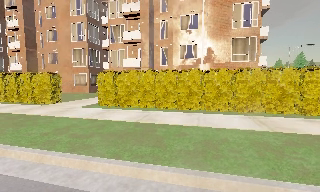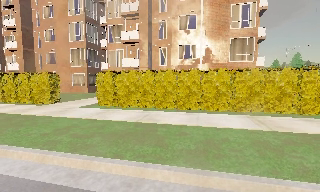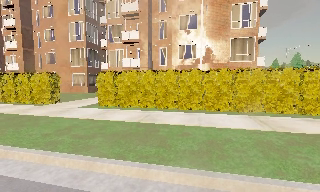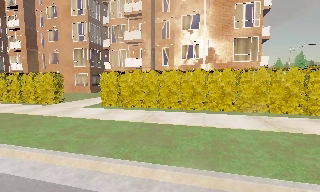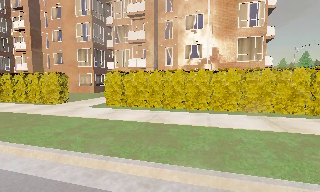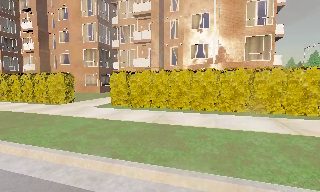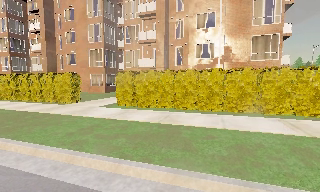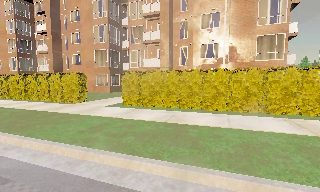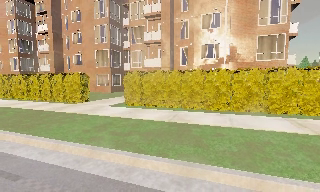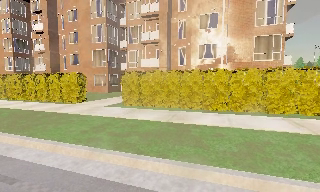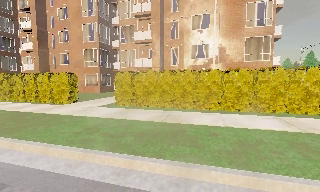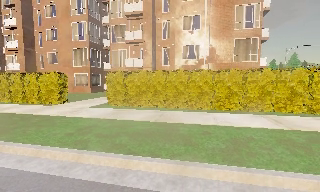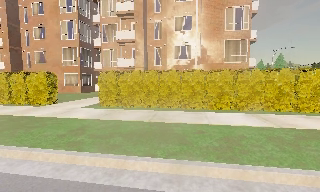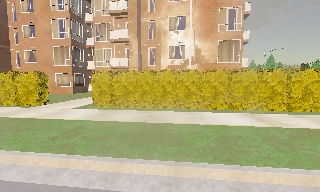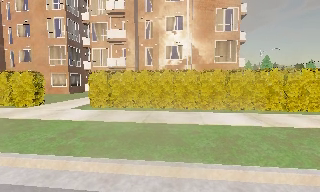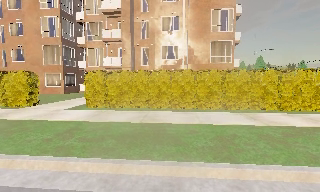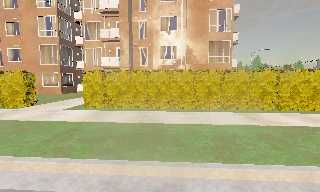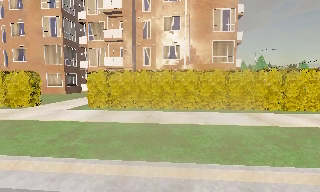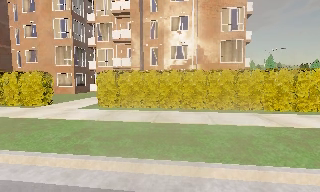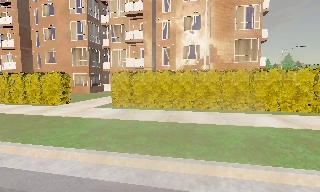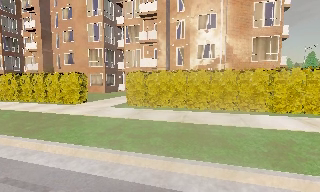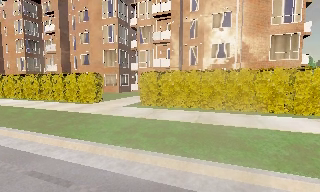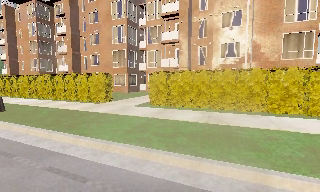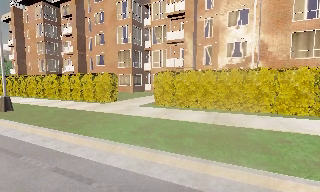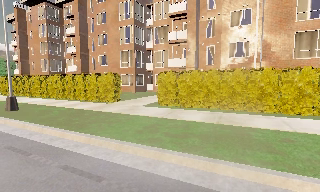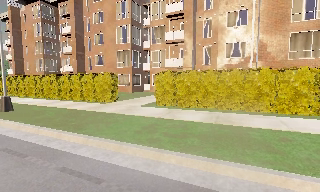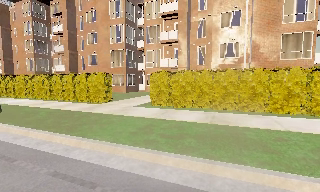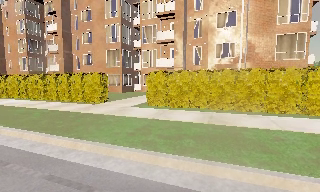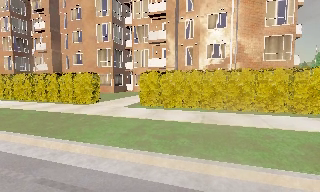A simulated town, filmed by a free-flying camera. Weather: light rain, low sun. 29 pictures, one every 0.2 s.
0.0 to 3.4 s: The camera travels to its left, about 1 m.
3.4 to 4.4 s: The scene slides to the right, as the camera pans about 20 degrees to its left.
4.4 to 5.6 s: The camera shifts only a little, or ends up much as it began.
The film runs forward here.
